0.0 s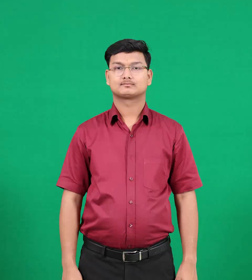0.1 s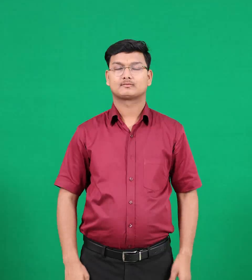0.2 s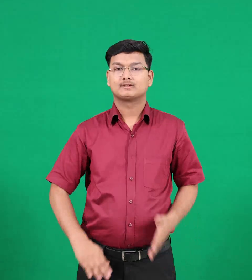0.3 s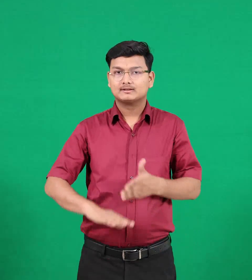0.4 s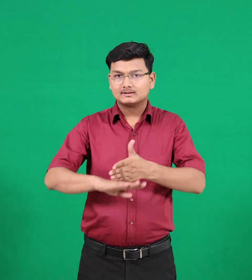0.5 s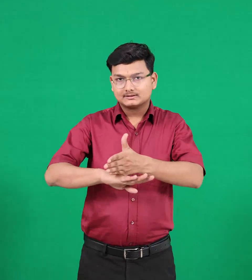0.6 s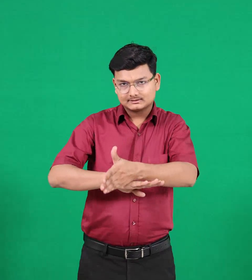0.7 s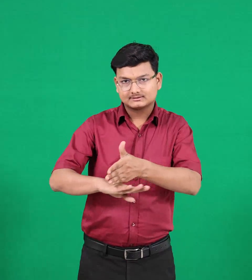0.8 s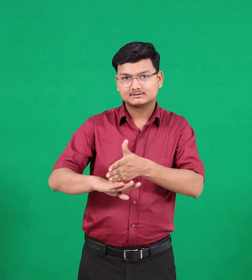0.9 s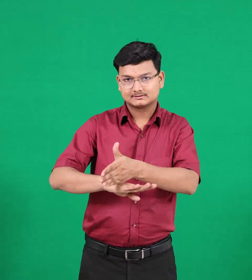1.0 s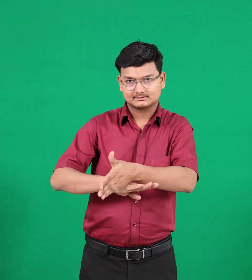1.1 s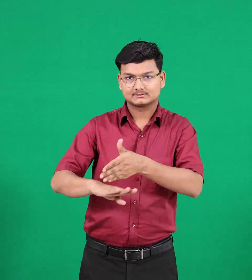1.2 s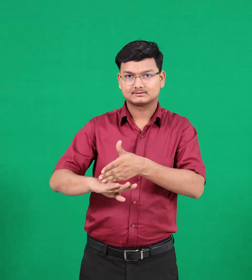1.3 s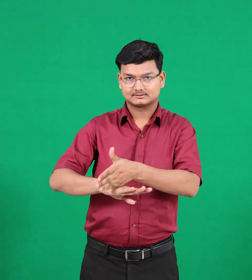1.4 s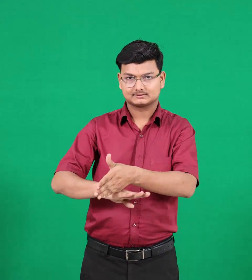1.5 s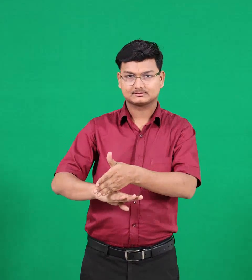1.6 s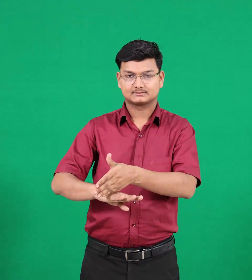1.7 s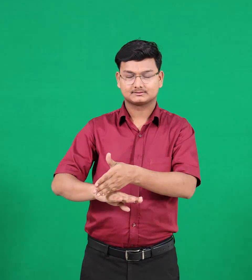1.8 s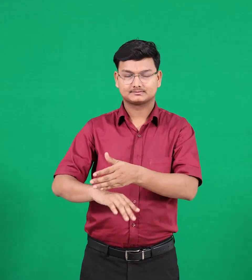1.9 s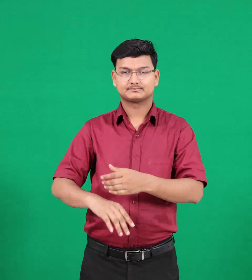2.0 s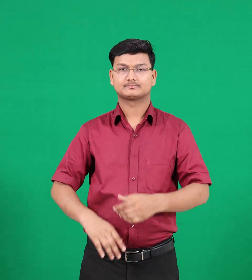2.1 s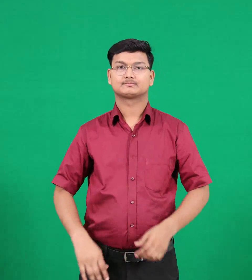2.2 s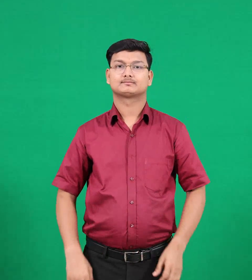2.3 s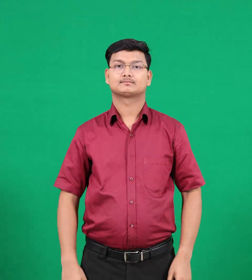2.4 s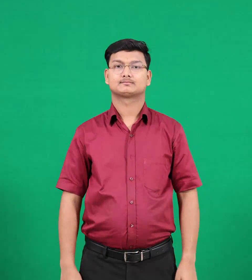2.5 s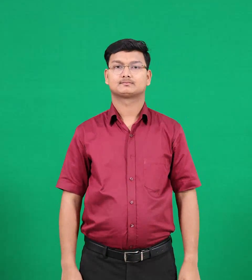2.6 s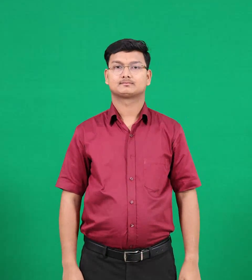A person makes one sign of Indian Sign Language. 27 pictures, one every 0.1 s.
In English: wood
